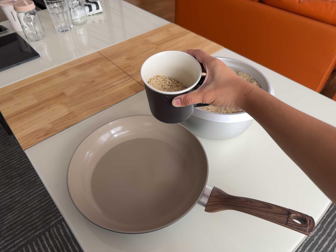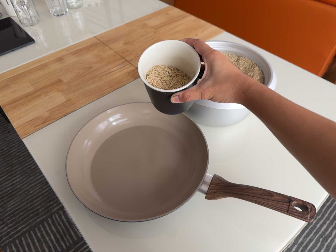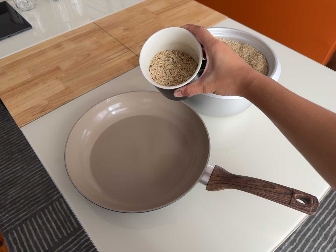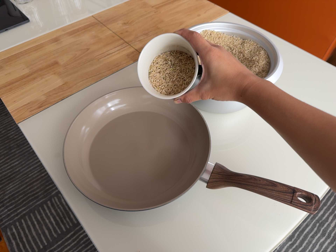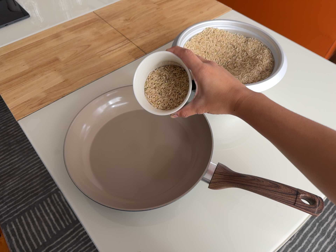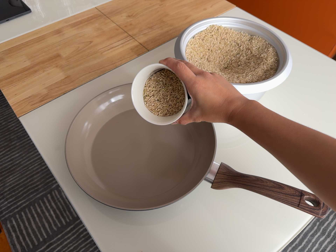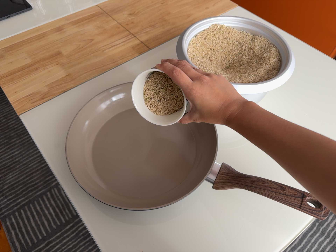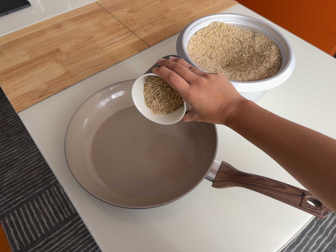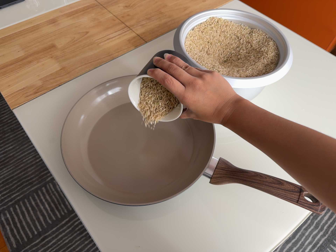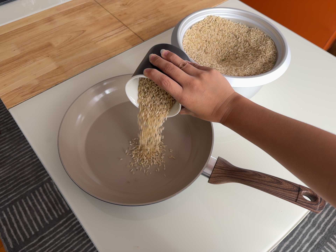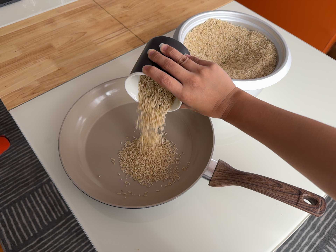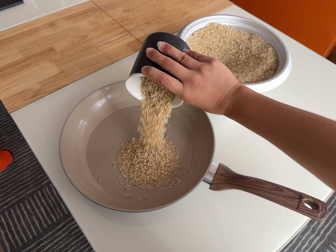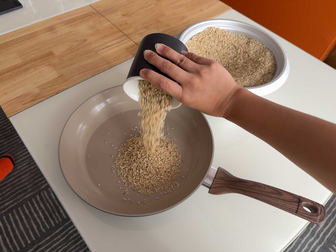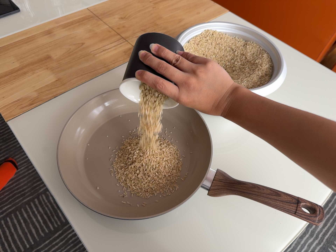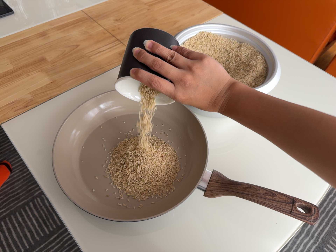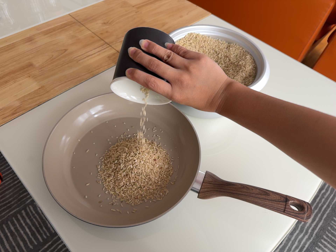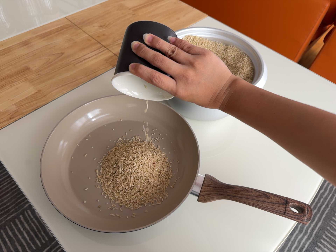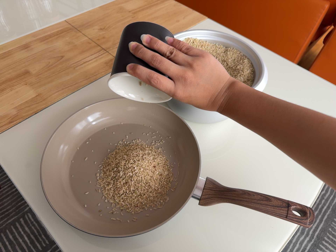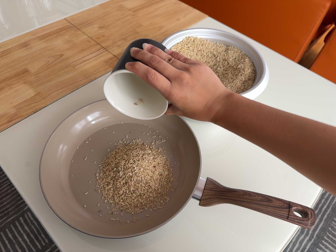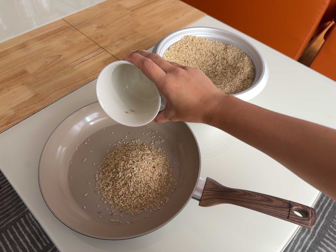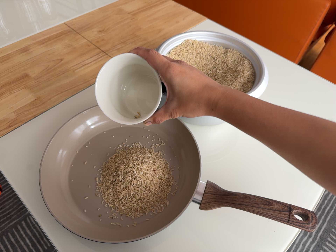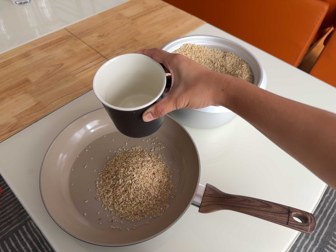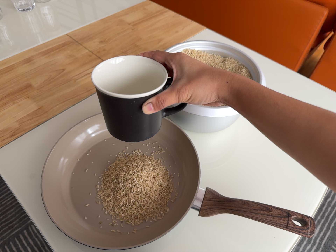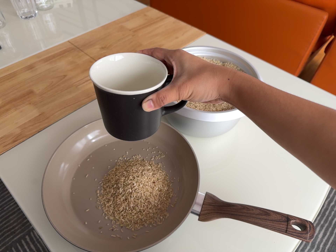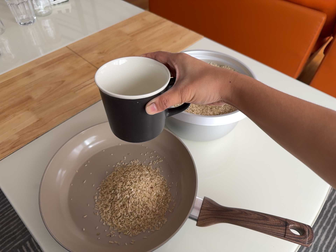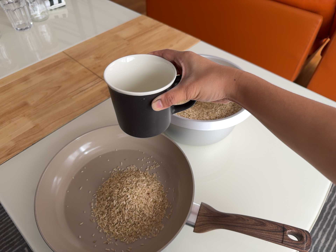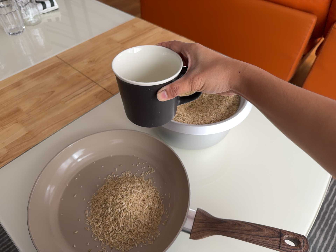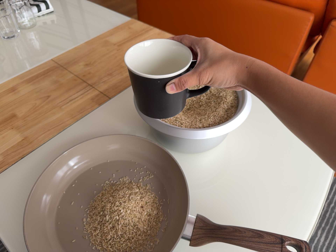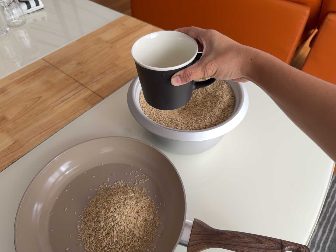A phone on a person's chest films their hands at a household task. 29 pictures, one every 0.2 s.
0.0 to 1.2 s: The camera's aim tips toward the bottom of its view by about 10 degrees, and the scene shifts upward.
1.2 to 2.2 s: The camera keeps its place and its aim.
2.2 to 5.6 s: The camera travels toward the top of its view, about 8 cm, so close, fixed things drift downward. It rolls about its line of sight by about 10 degrees, and the scene rotates counterclockwise.
The film runs forward here.
